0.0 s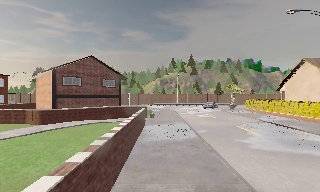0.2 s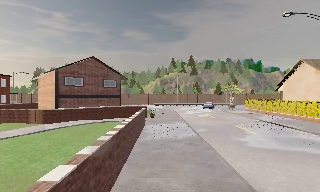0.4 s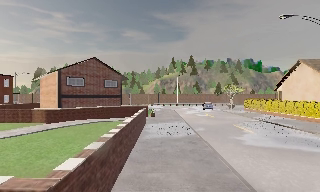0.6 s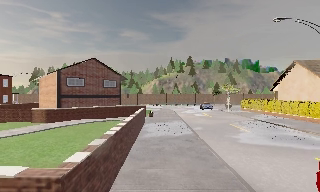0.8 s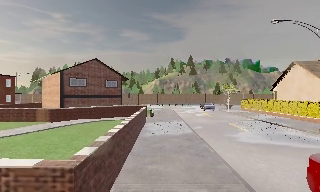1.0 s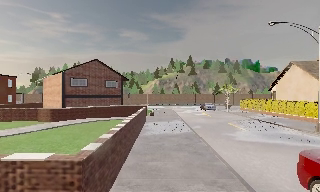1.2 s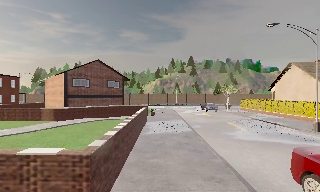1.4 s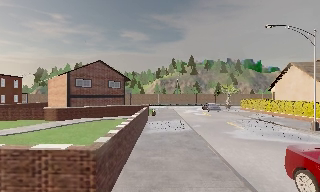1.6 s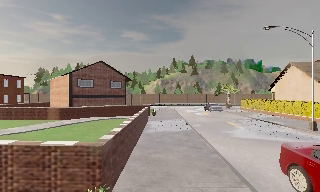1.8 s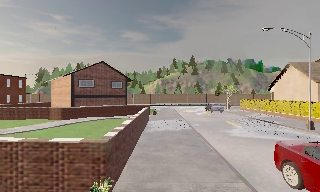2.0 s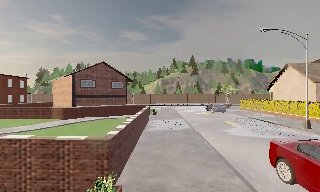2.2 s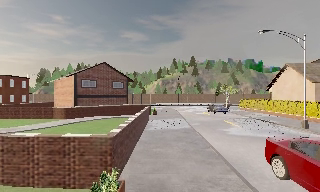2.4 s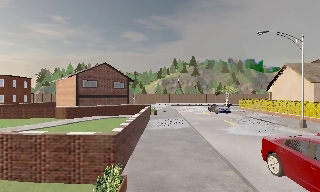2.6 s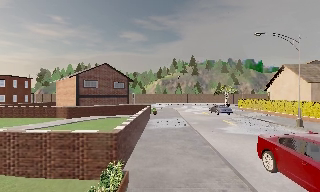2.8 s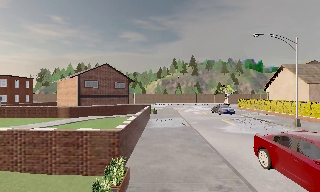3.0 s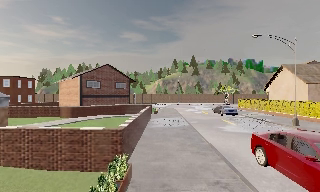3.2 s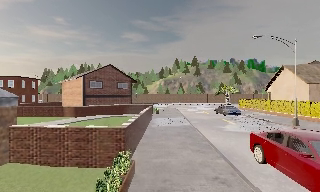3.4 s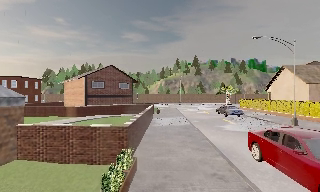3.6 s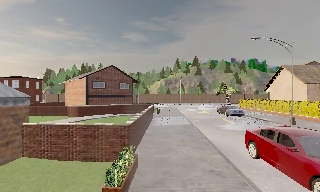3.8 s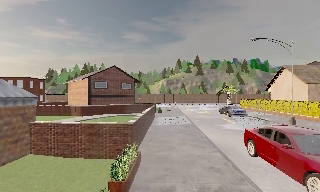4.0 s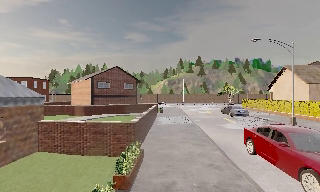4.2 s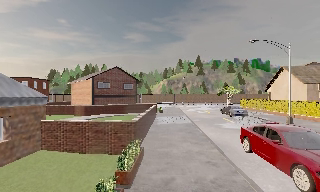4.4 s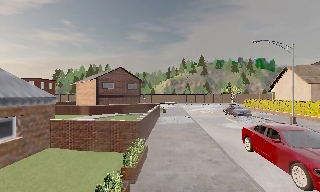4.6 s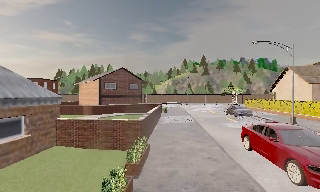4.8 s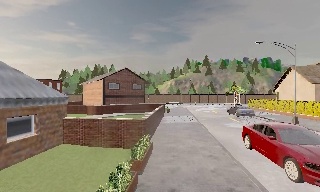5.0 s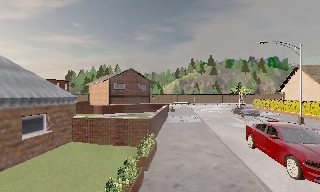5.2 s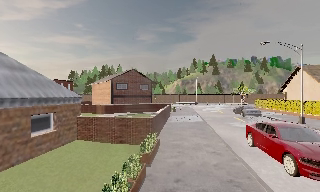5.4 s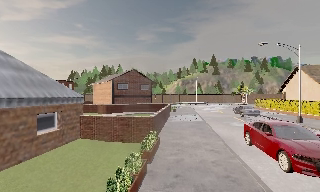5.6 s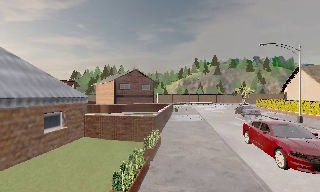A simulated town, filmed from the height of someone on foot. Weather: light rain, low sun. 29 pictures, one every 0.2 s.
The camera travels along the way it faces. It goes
backward.
0.0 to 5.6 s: The camera travels backward, about 7 m, so what stands in front gets smaller.
The film runs backward here.
